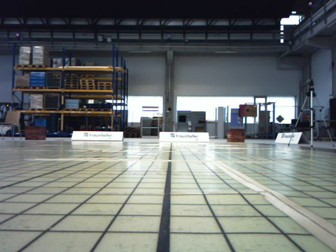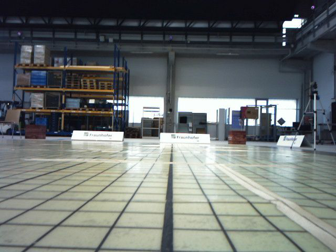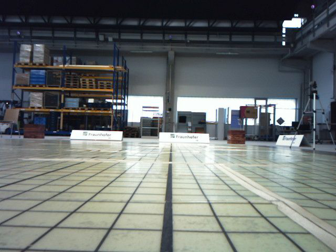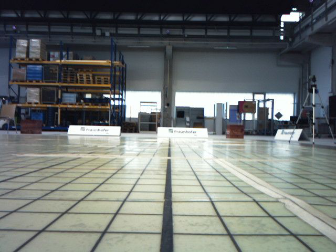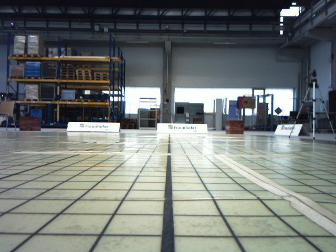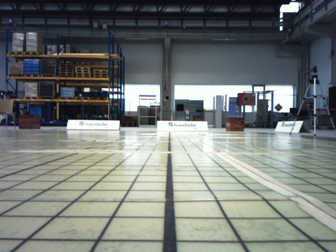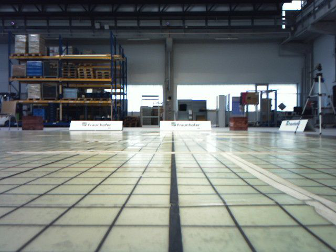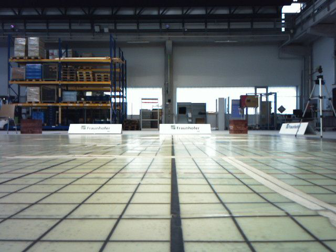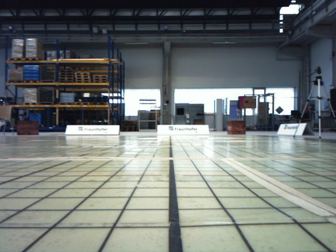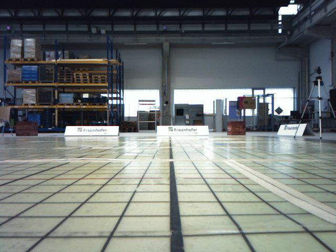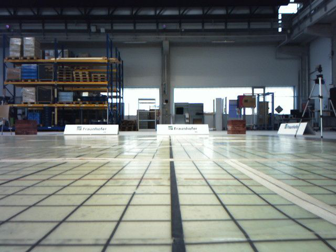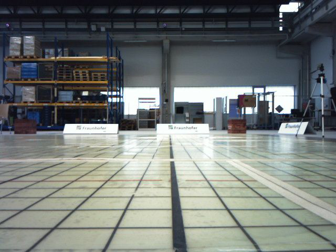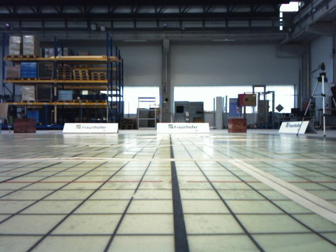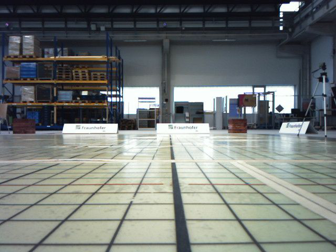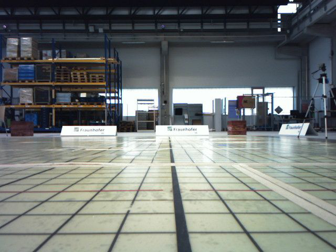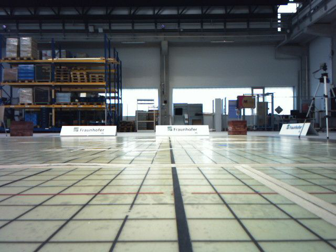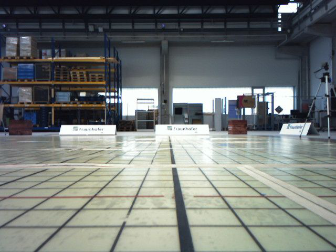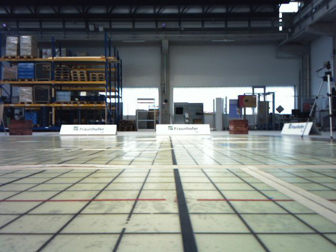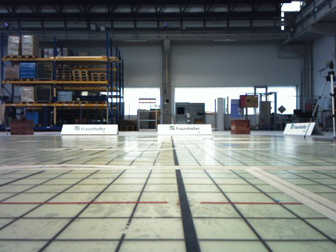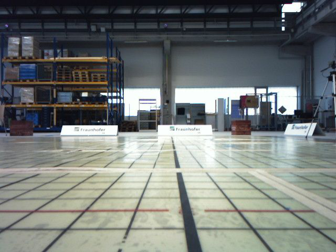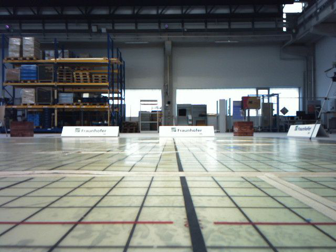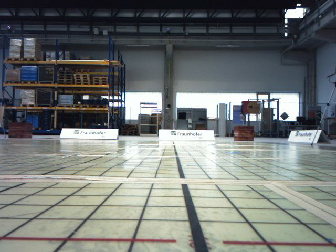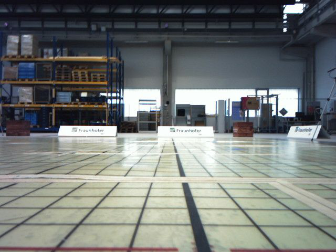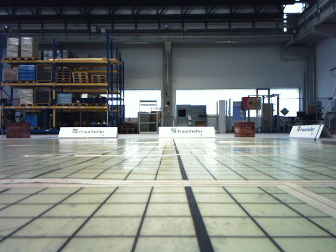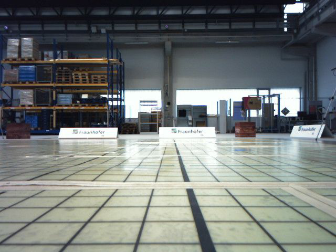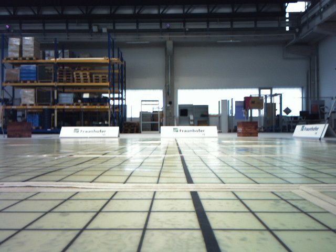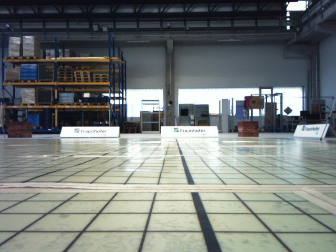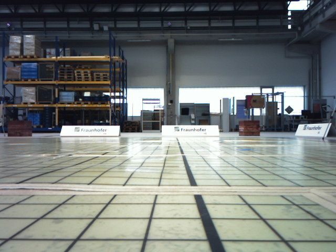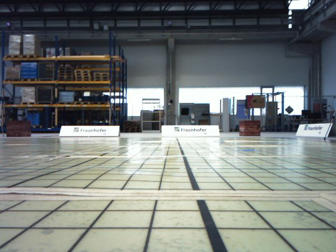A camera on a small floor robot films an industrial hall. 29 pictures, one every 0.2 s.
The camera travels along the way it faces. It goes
forward.
0.0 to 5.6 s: The camera travels forward, about 1.2 m, so what stands in front looms larger.
The film runs forward here.
